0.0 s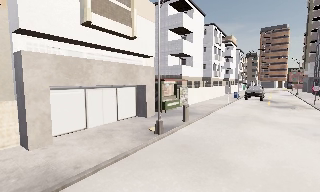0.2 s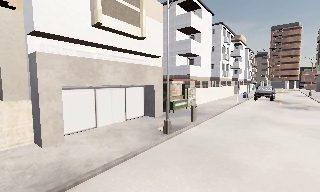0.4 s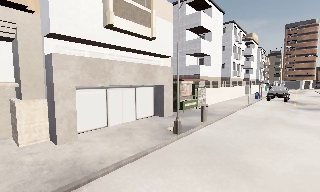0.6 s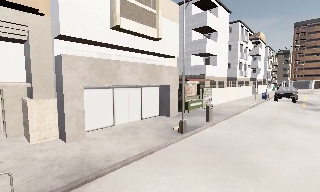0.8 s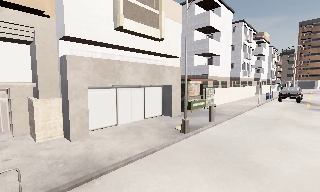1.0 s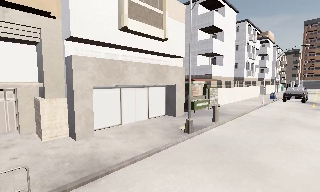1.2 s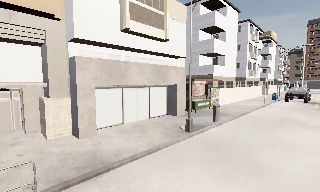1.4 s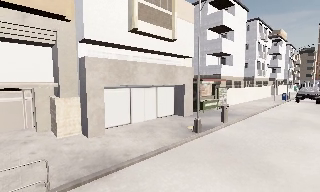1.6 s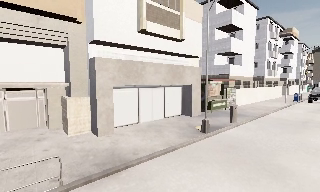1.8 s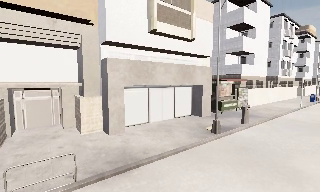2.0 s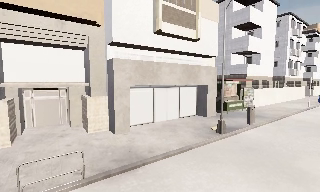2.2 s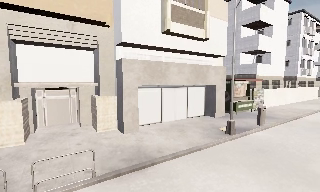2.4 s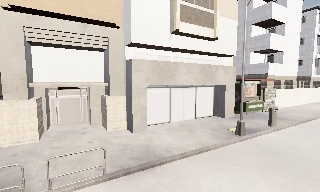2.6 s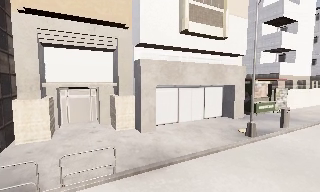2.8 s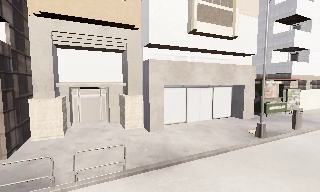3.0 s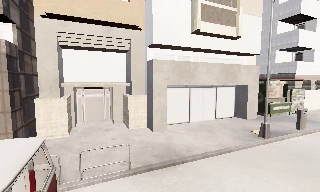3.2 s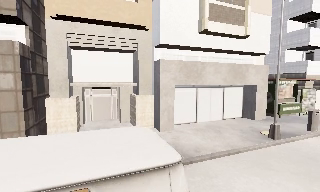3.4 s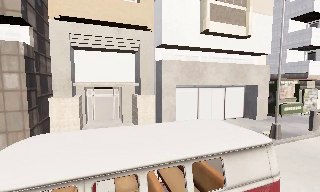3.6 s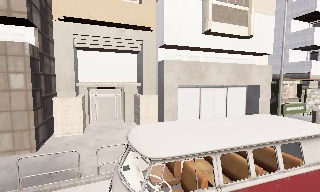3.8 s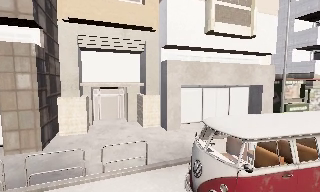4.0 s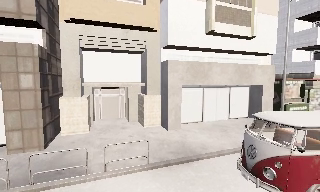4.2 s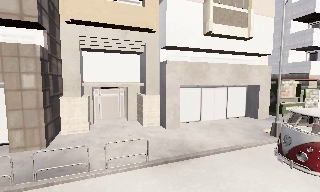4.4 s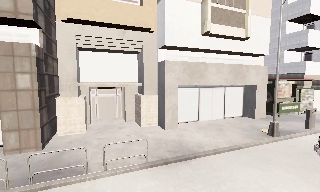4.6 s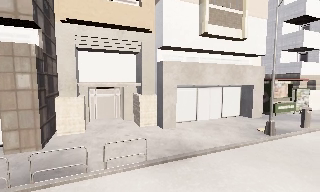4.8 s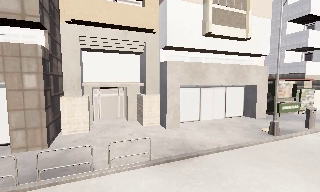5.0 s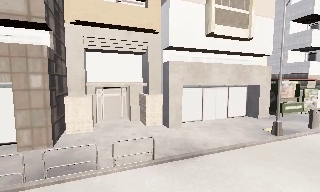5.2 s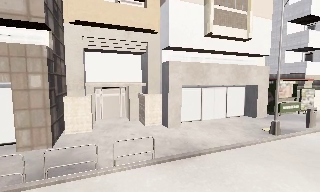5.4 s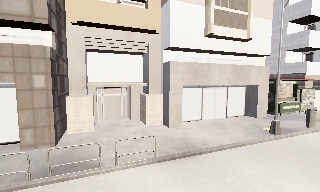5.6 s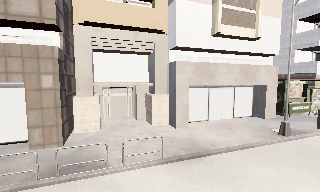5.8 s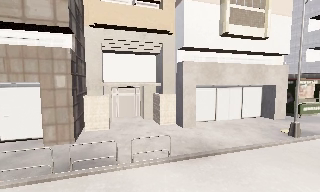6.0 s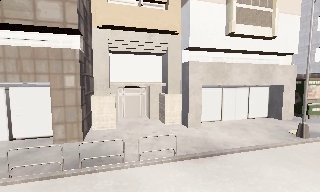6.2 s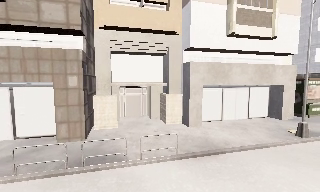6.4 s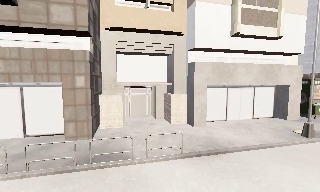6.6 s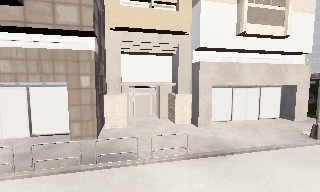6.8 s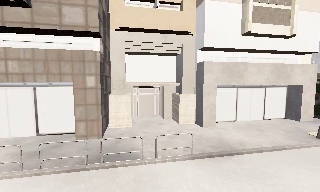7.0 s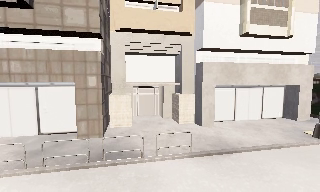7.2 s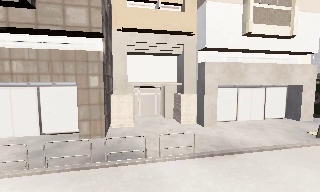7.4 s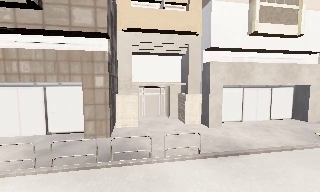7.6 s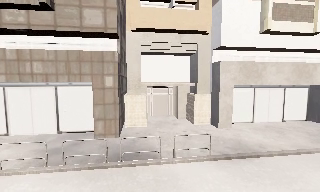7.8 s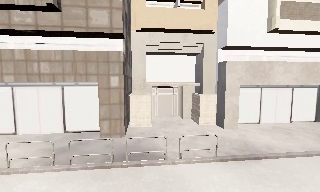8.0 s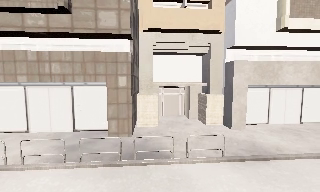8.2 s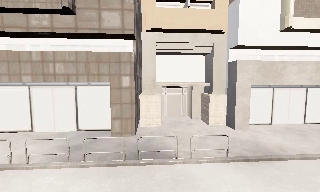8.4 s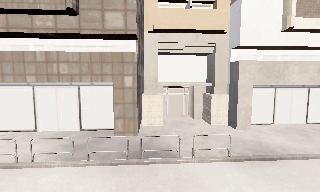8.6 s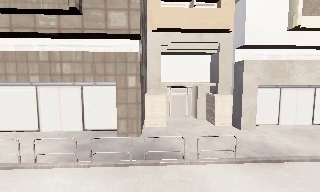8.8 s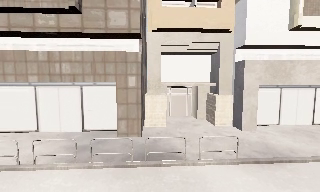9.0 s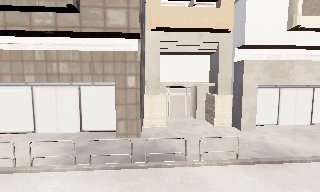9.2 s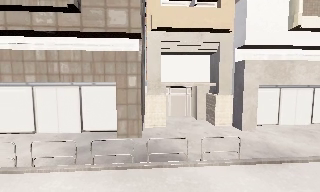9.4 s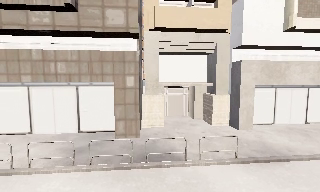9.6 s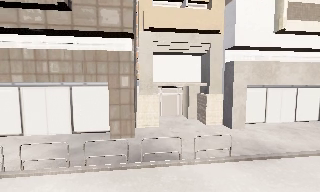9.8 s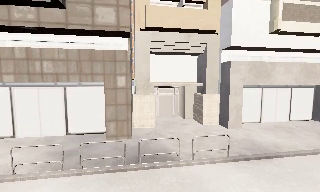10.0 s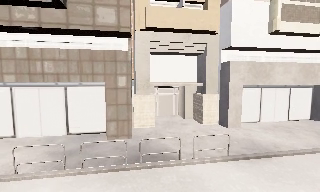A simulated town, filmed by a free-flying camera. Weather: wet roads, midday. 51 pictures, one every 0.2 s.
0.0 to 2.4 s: The scene slides to the right, as the camera pans about 25 degrees to its left. It travels backward, about 1 m, so what stands in front gets smaller.
2.4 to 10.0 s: The camera swings to its left by about 20 degrees, and the scene slides to the right. It travels to its left and backward, about 2.5 m, so close, fixed things drift to the right.
The film runs backward here.
